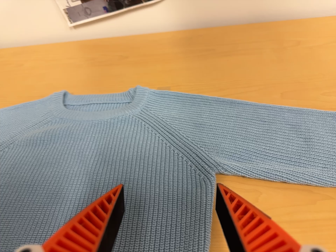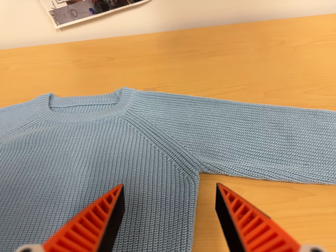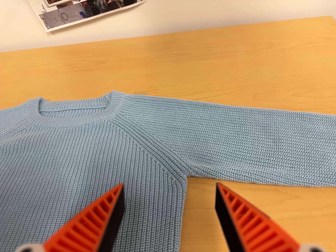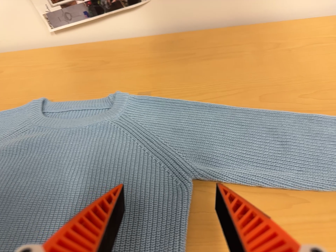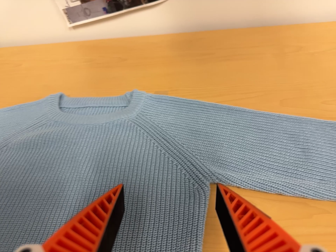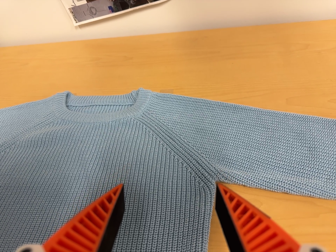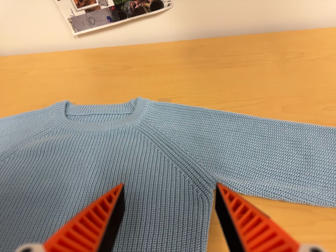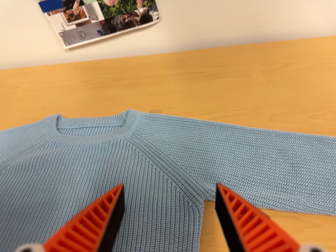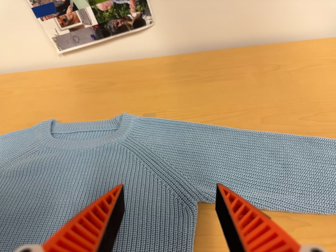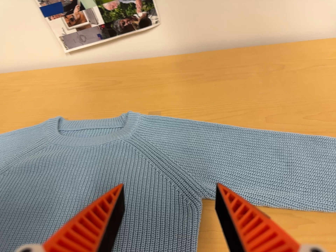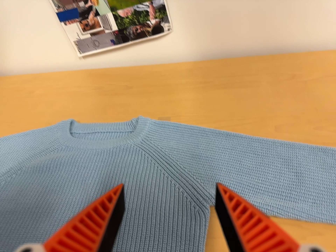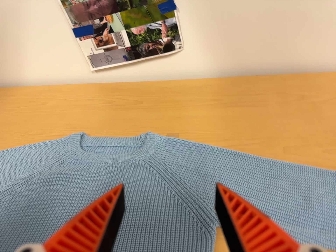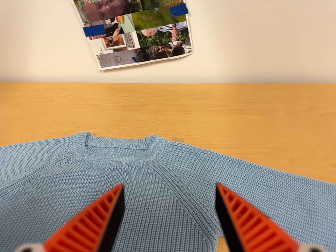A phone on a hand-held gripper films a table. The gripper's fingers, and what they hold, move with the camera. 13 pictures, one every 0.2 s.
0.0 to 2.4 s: The camera travels toward the top of its view, about 5 cm, so close, fixed things drift downward.
The film runs backward here.
